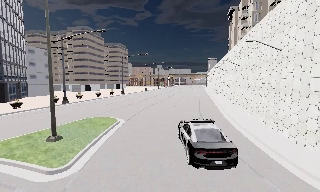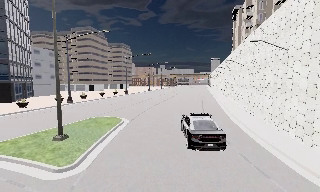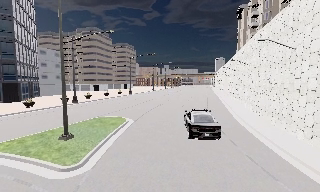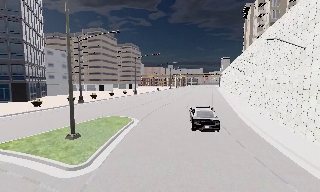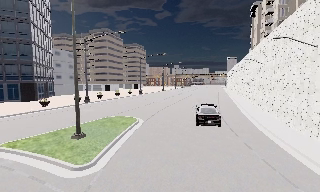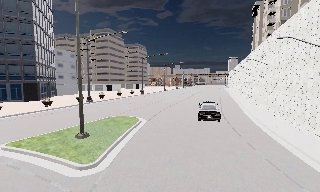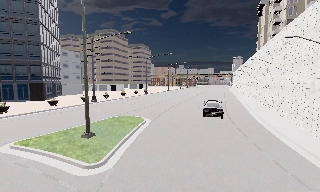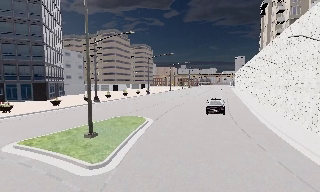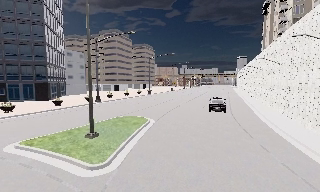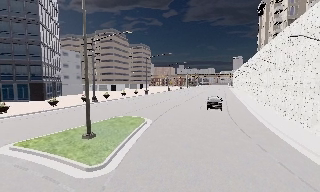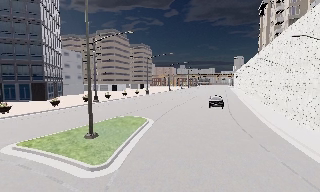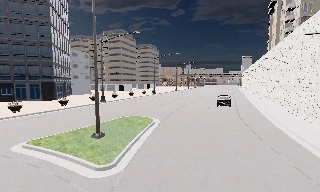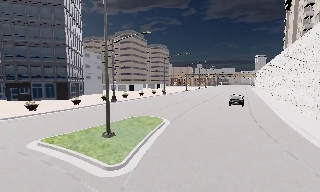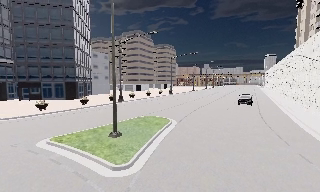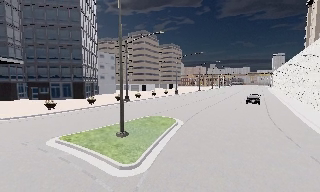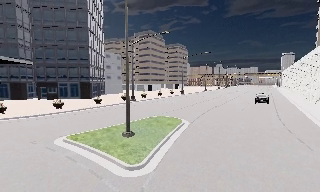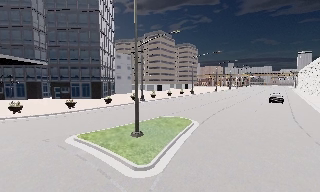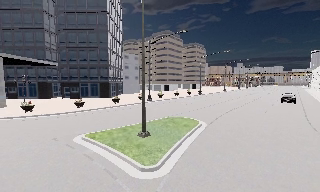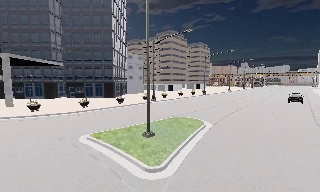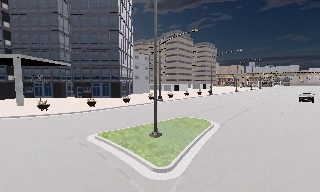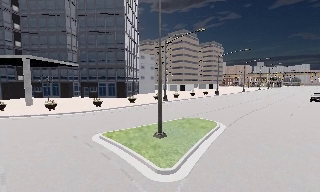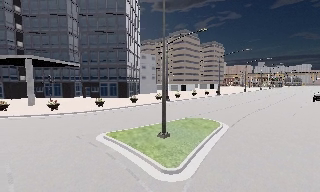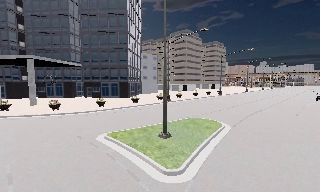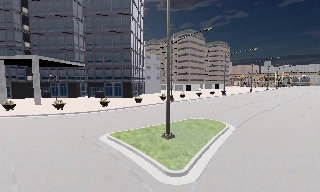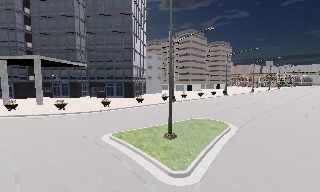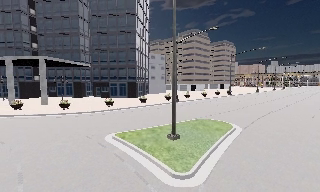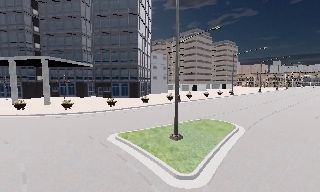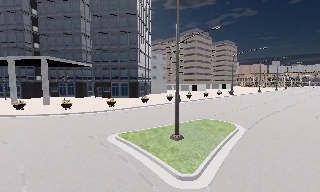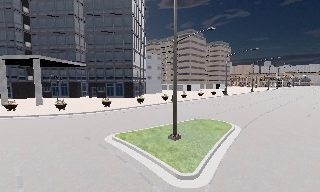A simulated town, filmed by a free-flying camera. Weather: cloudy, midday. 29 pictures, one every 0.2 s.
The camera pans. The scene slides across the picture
to the right.
The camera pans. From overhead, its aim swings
counterclockwise.
0.0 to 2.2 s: The camera swings to its left by about 10 degrees, and the scene slides to the right. It travels to its left, about 1 m, so close, fixed things drift to the right.
2.2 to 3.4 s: The camera pans to its left, which is counterclockwise from overhead, by about 15 degrees.
3.4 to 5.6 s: The camera travels to its left and forward, about 1 m, so close, fixed things drift to the right.
The film runs forward here.
